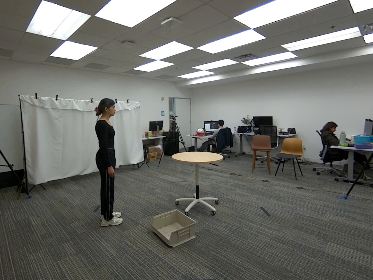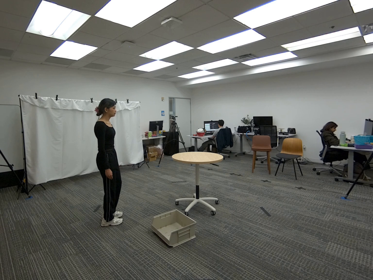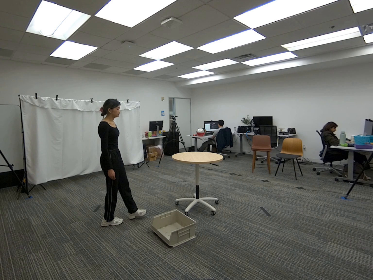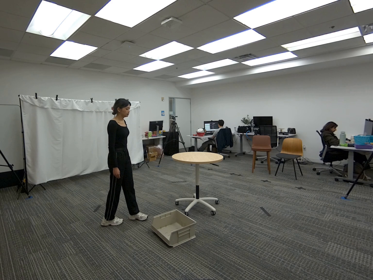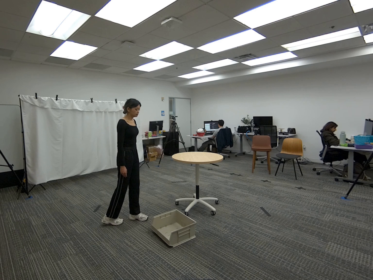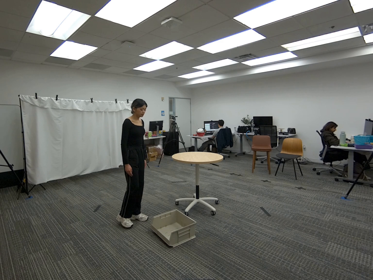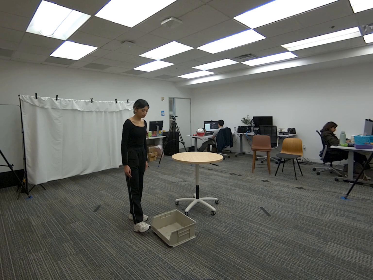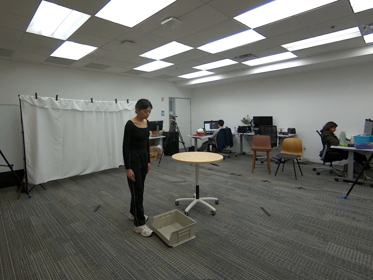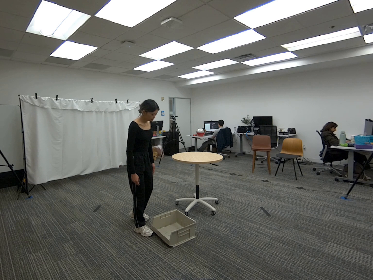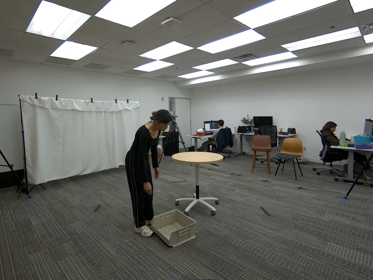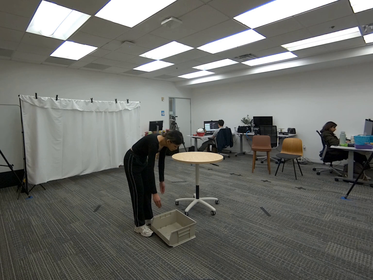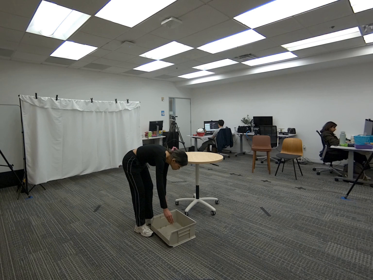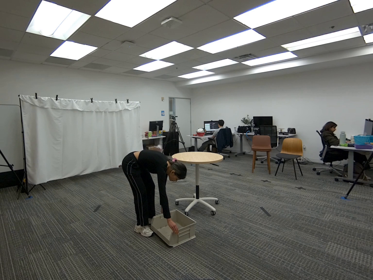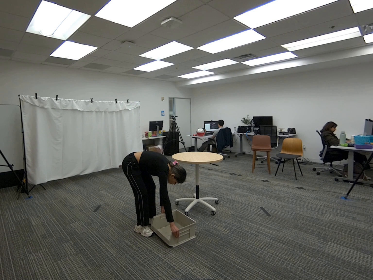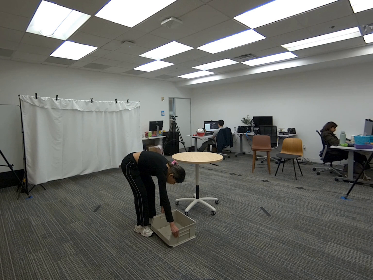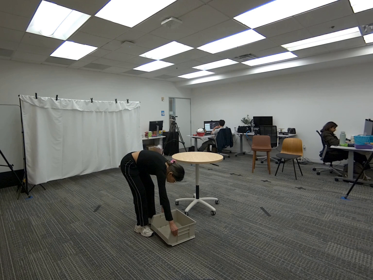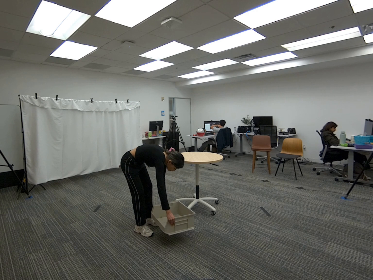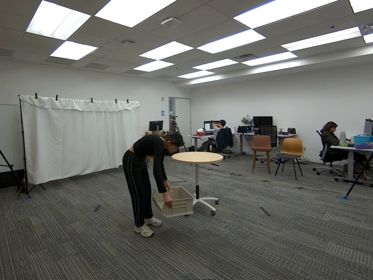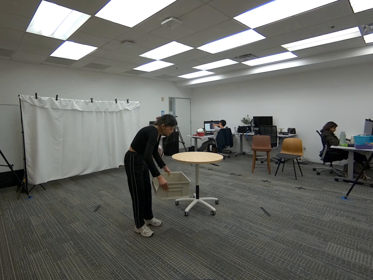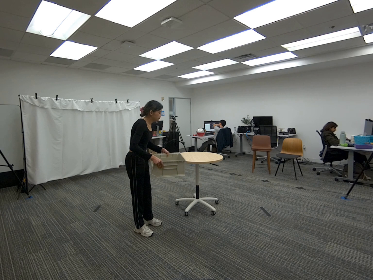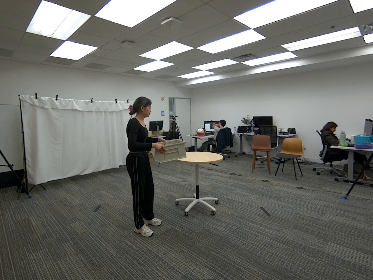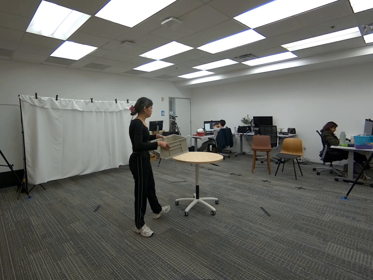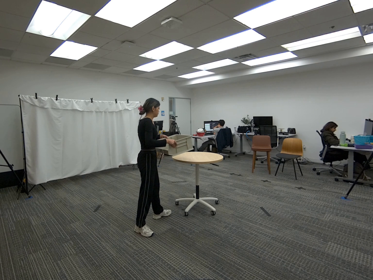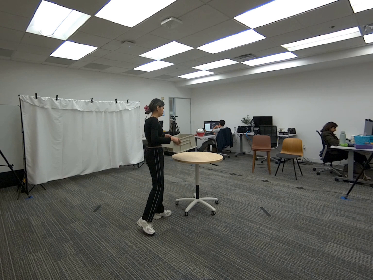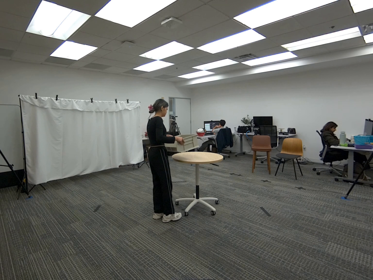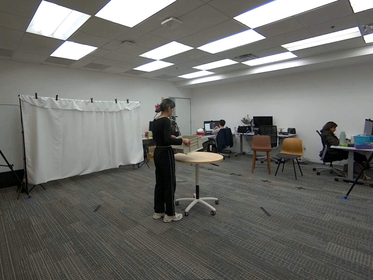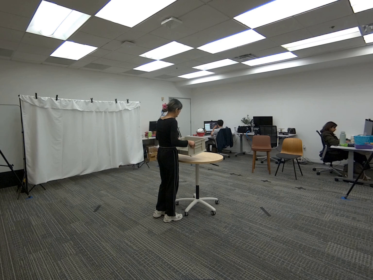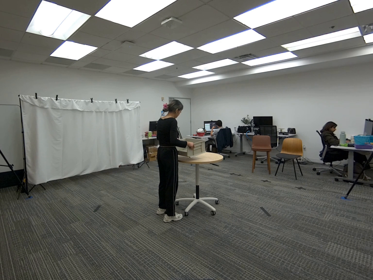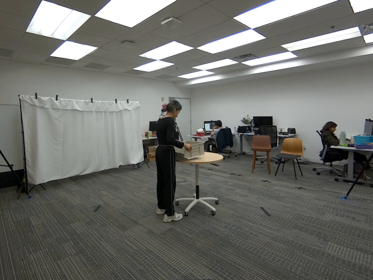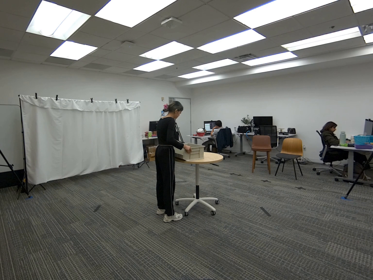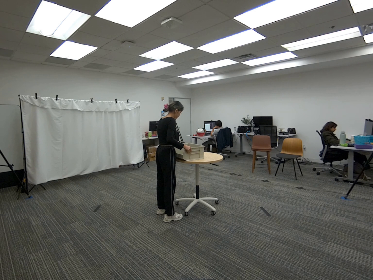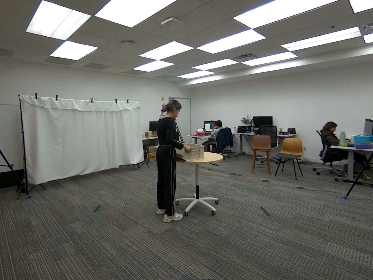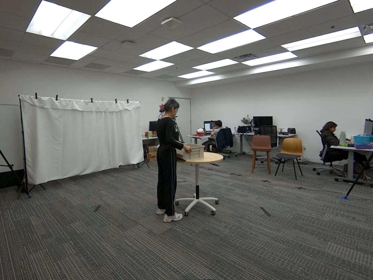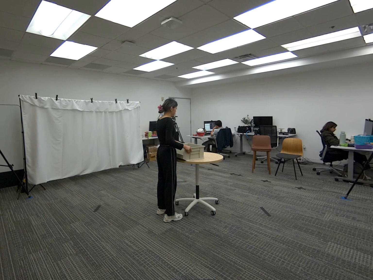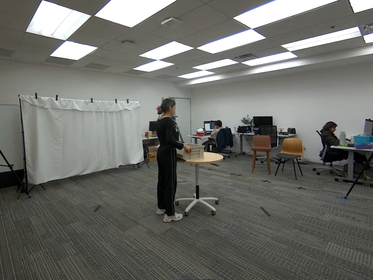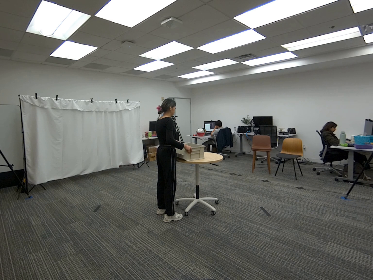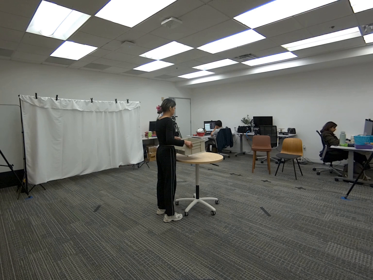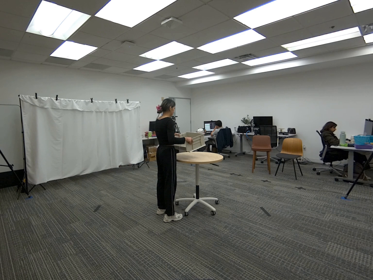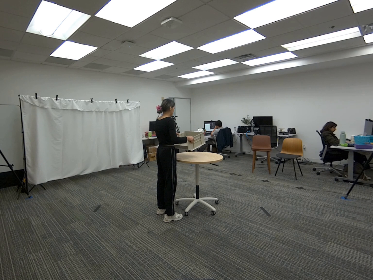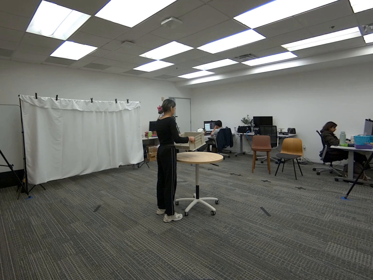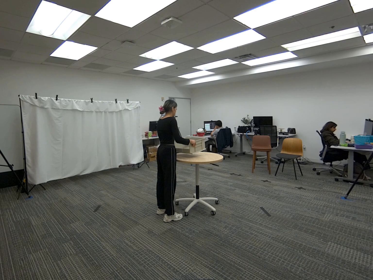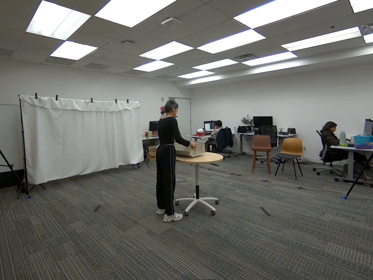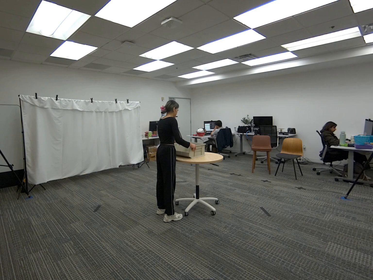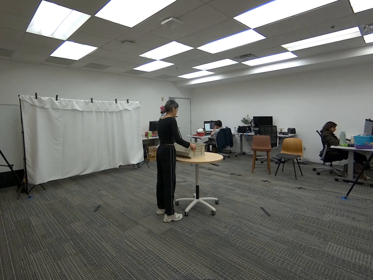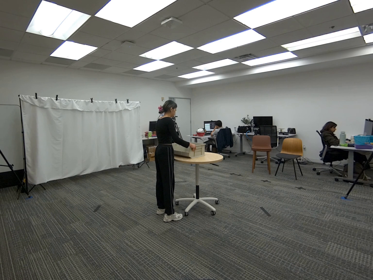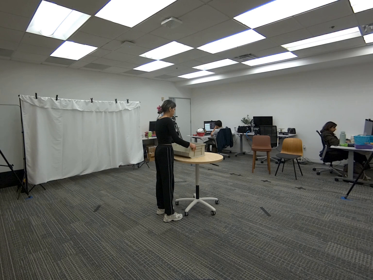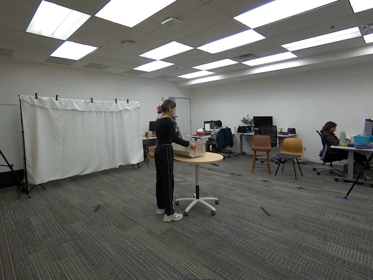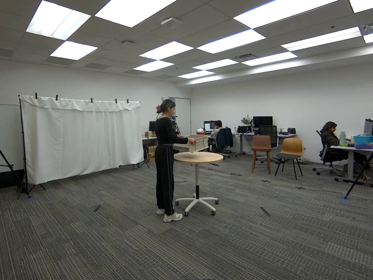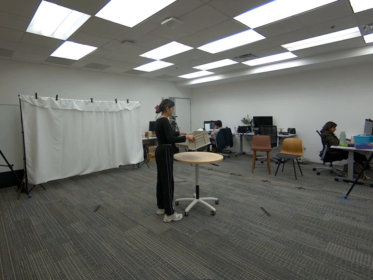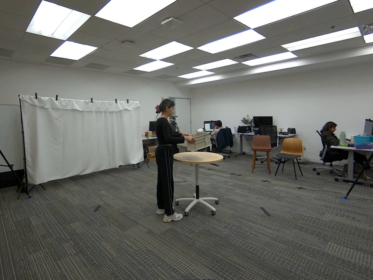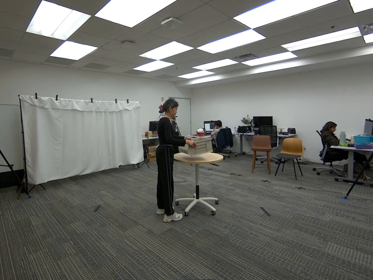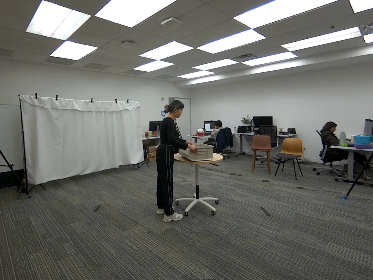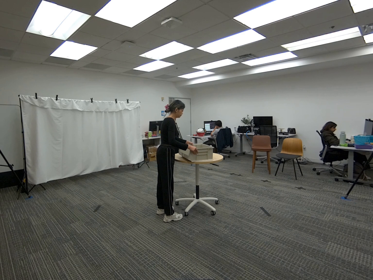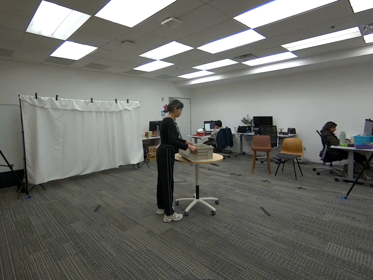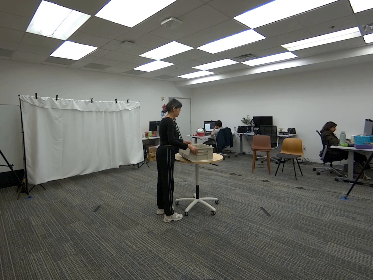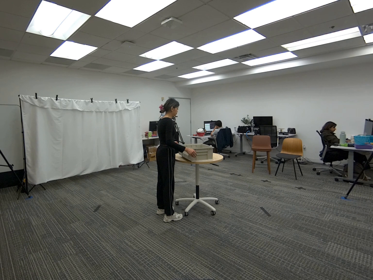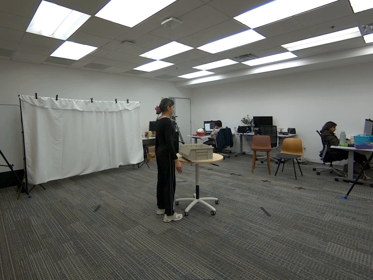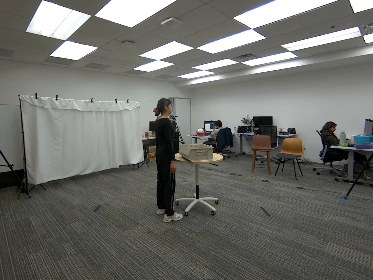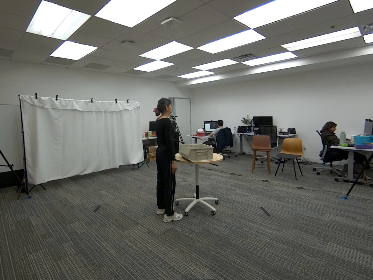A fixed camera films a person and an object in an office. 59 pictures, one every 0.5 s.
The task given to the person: Walk to the beige bin on the ground, pick it up with both hands, and place it on the table. Without letting go, repeatedly pick and place the bin on the table until the sequence ends.
